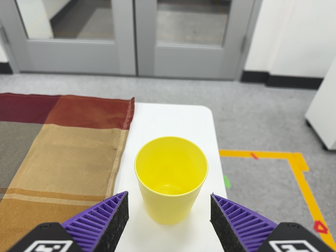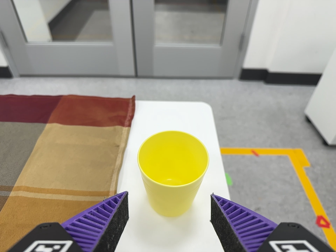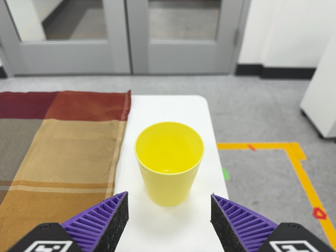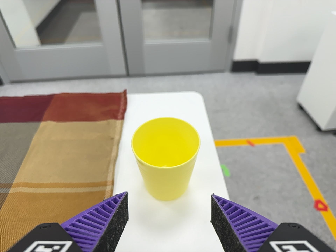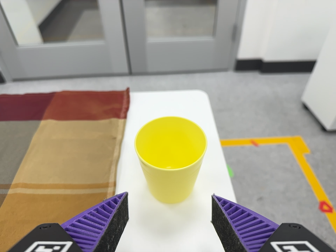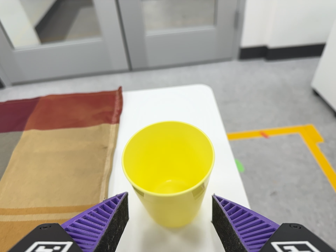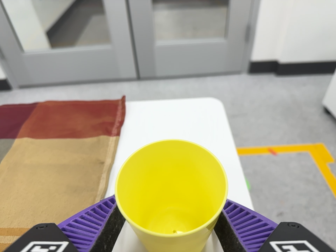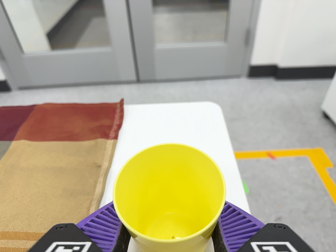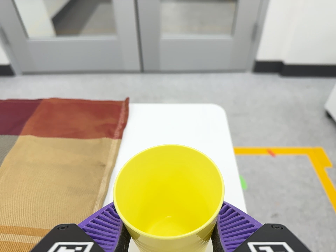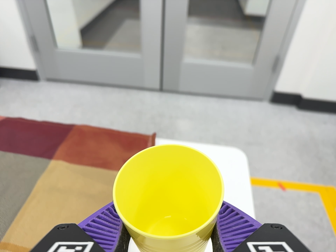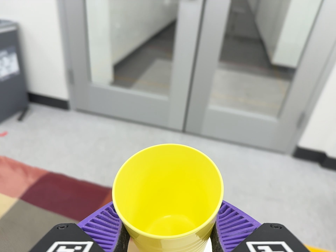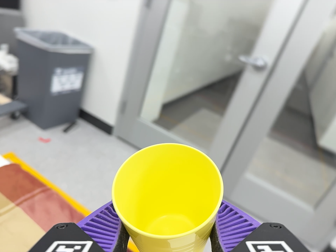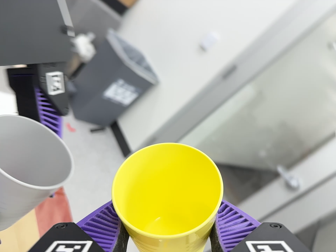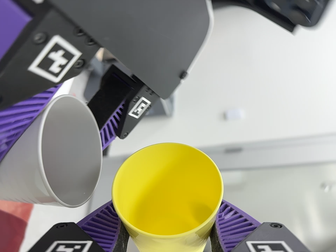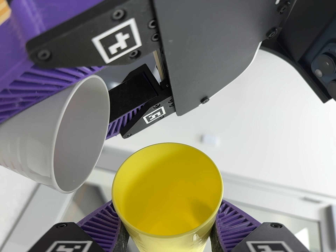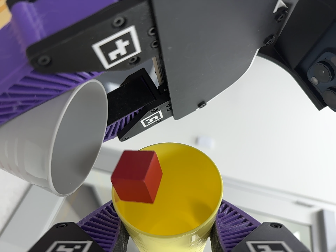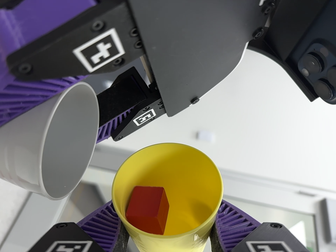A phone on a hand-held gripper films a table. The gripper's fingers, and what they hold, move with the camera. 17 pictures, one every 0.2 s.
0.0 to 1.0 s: The camera travels forward, about 5 cm, so what stands in front looms larger. It rolls about its line of sight by about 10 degrees, and the scene rotates counterclockwise.
1.0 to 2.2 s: The scene slides to the right, as the camera pans about 15 degrees to its left. It travels toward the top of its view and to its left, about 26 cm, so close, fixed things drift downward. Its aim tips toward the top of its view by about 20 degrees, and the scene shifts downward. It rolls about its line of sight by about 35 degrees, and the scene rotates clockwise.
2.2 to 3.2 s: The camera travels to its left and toward the top of its view, about 18 cm, so close, fixed things drift to the right. Its aim tips toward the top of its view by about 15 degrees, and the scene shifts downward. It rolls about its line of sight by about 90 degrees, and the scene rotates clockwise.
The film runs backward here.
